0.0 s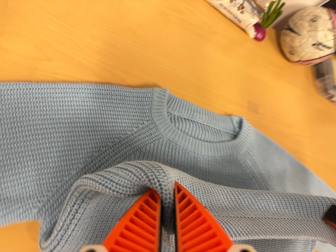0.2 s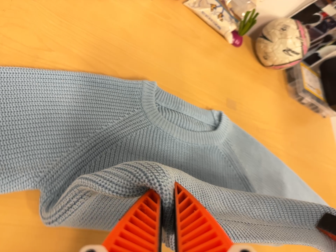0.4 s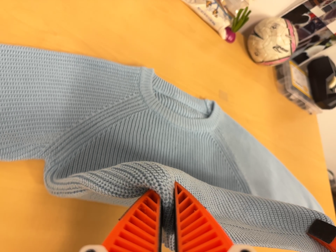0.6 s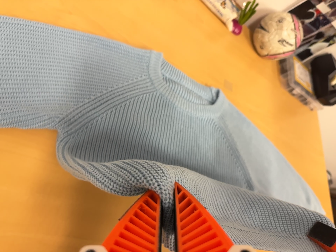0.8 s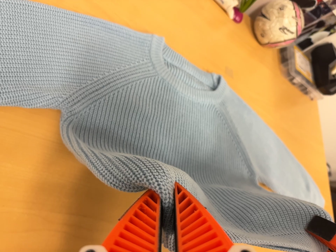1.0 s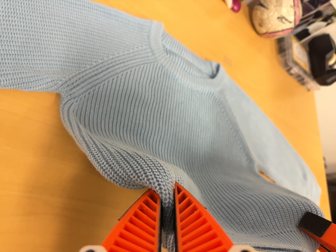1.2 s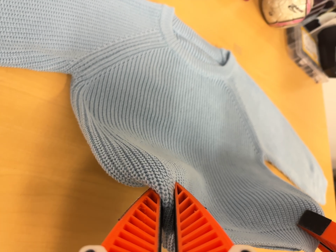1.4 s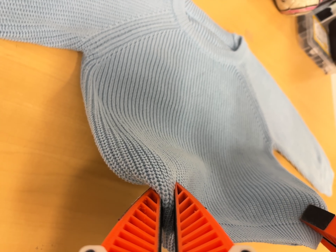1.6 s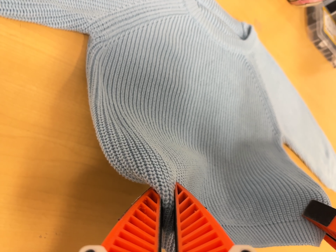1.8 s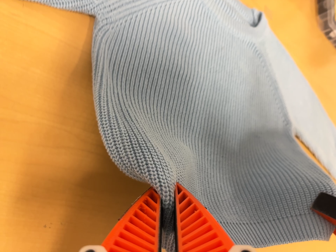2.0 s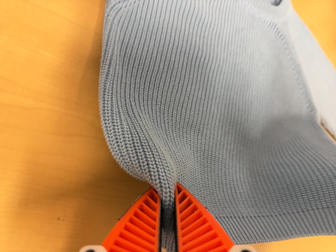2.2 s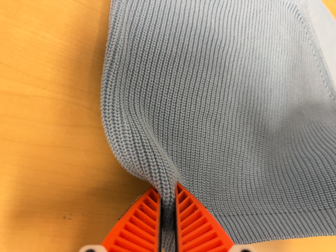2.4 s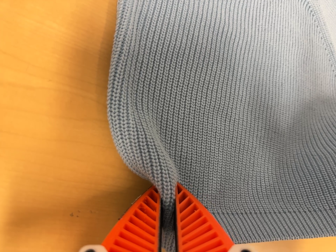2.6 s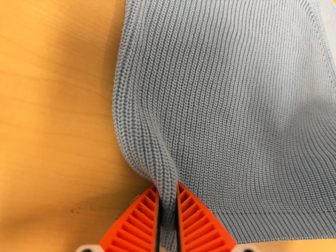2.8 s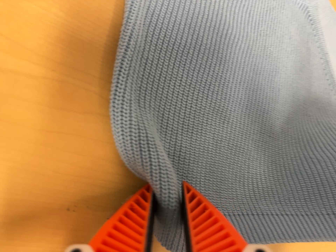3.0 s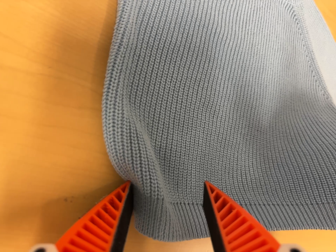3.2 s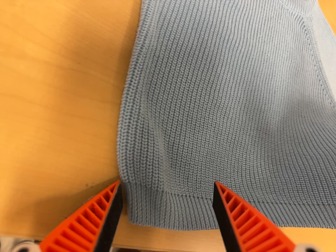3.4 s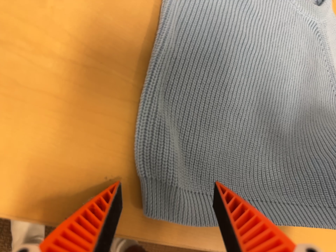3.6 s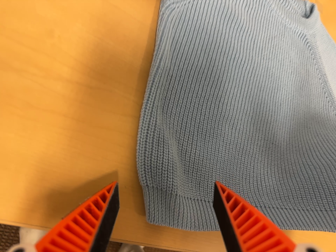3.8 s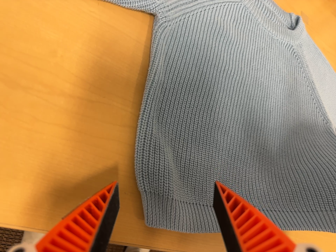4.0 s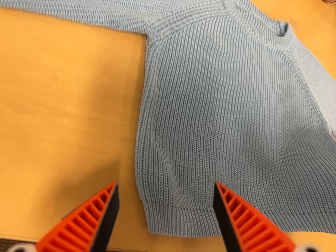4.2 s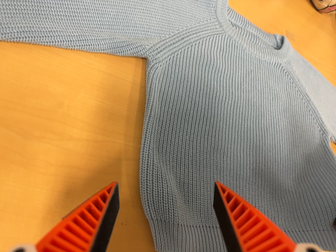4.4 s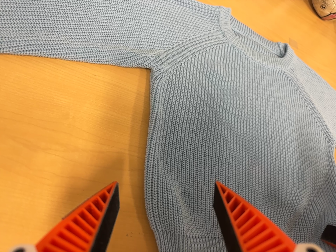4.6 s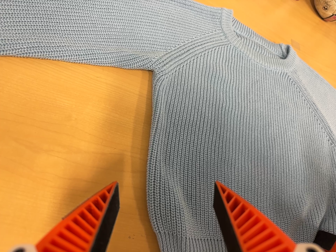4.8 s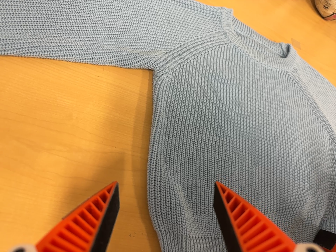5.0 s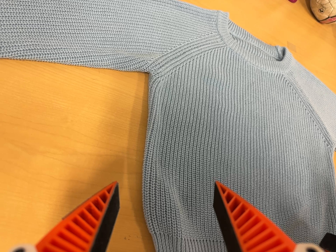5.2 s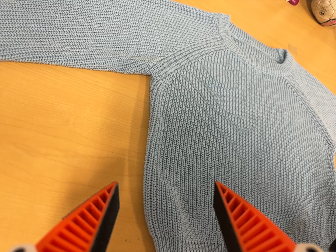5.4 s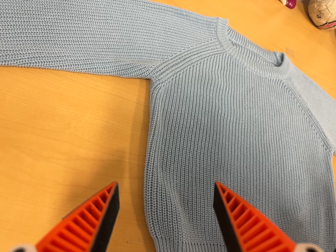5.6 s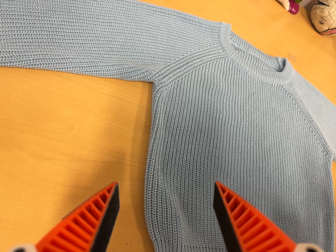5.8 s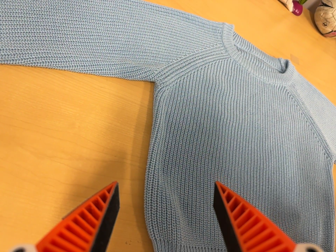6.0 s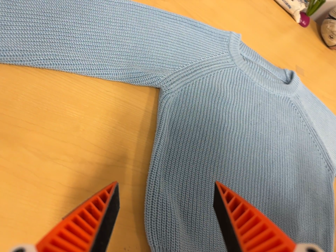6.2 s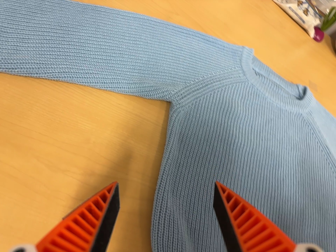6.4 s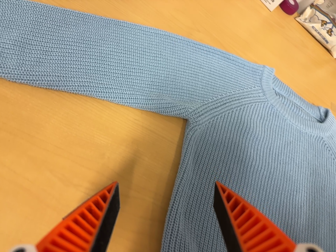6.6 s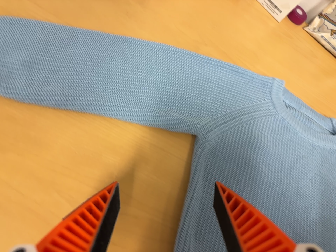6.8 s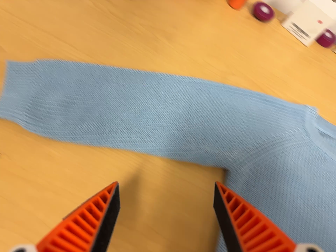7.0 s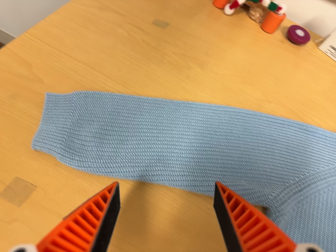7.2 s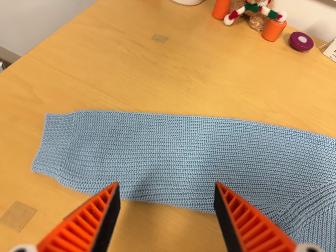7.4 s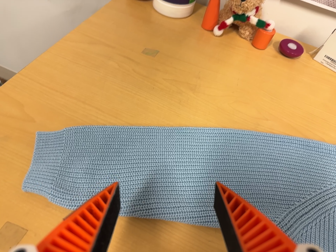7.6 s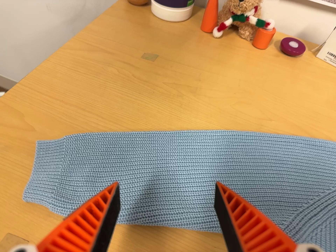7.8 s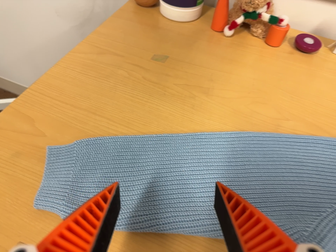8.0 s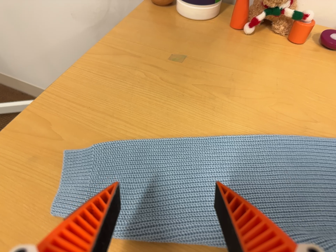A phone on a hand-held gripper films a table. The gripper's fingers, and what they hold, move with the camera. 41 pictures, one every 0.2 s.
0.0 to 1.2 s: The camera travels toward the bottom of its view and backward, about 16 cm, so close, fixed things drift upward.
1.2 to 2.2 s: The camera travels forward and to its left, about 10 cm, so what stands in front looms larger.
2.2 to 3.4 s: The camera shifts only a little, or ends up much as it began.
3.4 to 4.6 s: The camera travels backward, about 7 cm, so what stands in front gets smaller. Its aim tips toward the top of its view by about 10 degrees, and the scene shifts downward. It rolls about its line of sight by about 10 degrees, and the scene rotates counterclockwise.
4.6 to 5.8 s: The camera shifts only a little, or ends up much as it began.
5.8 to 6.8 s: The scene slides to the right, as the camera pans about 10 degrees to its left. It travels toward the top of its view, about 6 cm, so close, fixed things drift downward. Its aim tips toward the top of its view by about 10 degrees, and the scene shifts downward.
6.8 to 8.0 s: The camera pans to its left by about 15 degrees. It travels forward, about 6 cm, so what stands in front looms larger. Its aim tips toward the top of its view by about 10 degrees, and the scene shifts downward.
The film runs backward here.
